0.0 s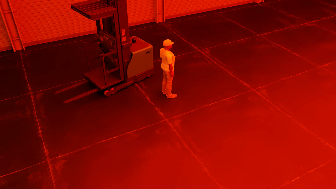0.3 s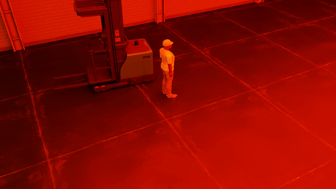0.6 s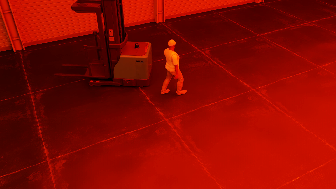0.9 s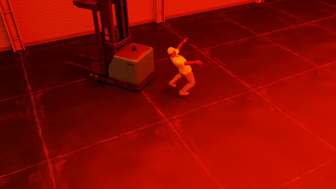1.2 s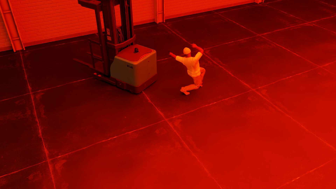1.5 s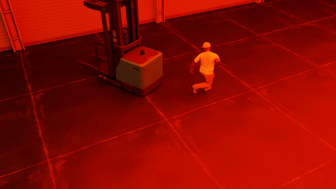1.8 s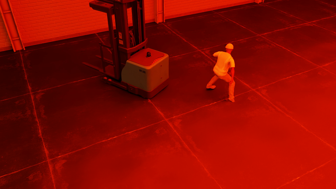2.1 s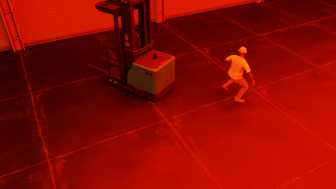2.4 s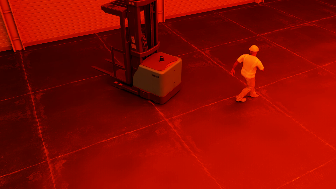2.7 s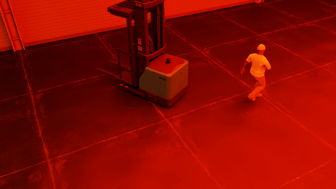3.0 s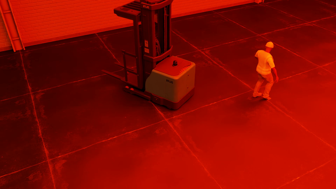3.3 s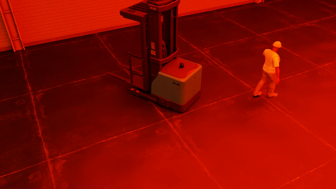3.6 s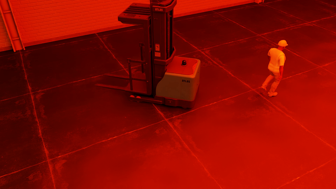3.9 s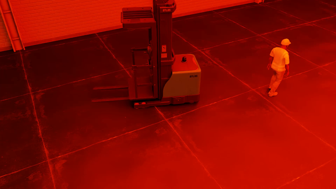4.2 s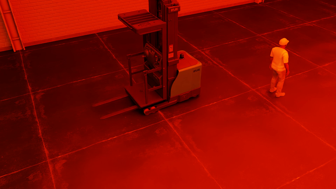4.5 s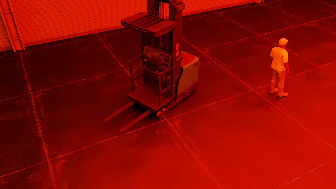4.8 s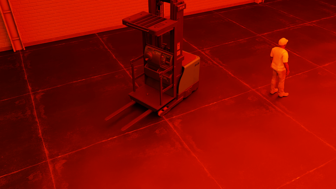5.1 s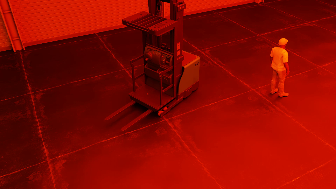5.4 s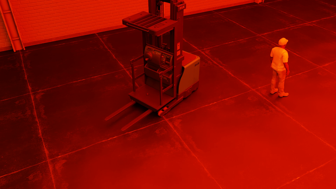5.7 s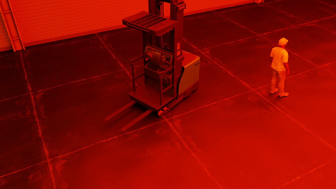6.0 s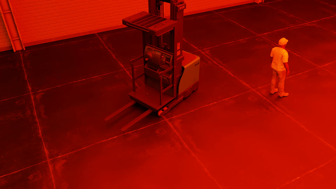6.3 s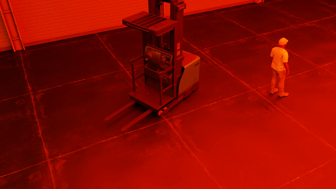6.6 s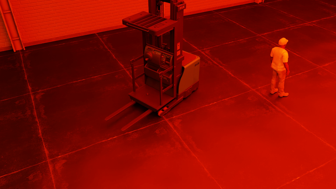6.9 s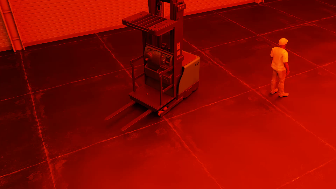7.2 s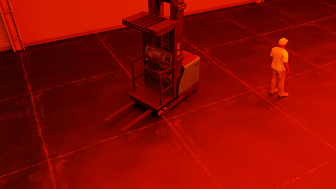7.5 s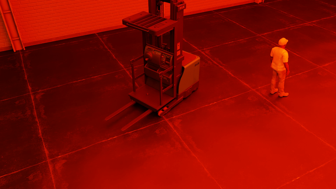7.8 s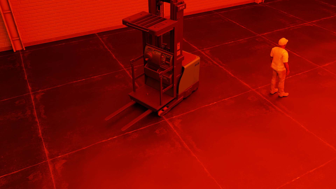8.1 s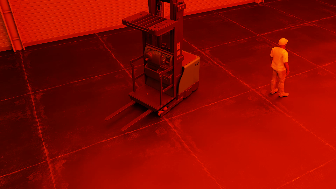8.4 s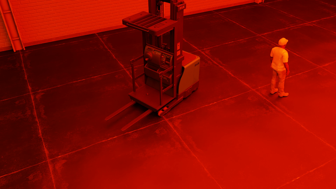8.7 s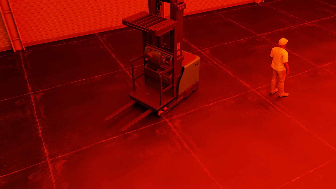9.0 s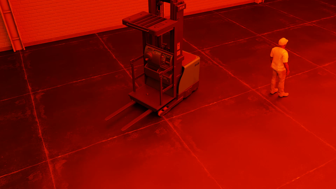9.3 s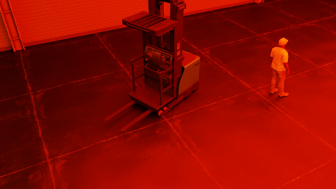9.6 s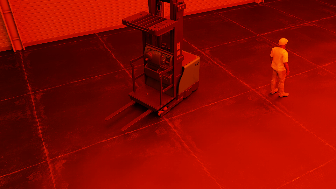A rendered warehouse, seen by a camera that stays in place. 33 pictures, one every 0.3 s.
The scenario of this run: Near miss between a forklift and a person.
